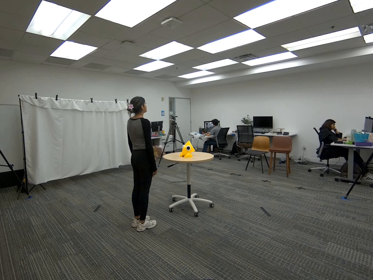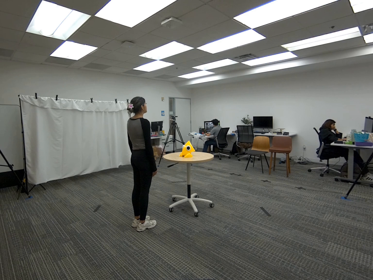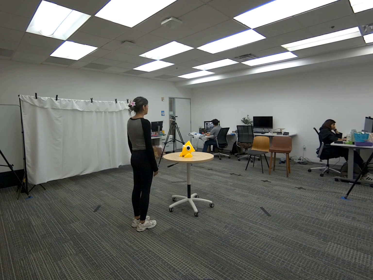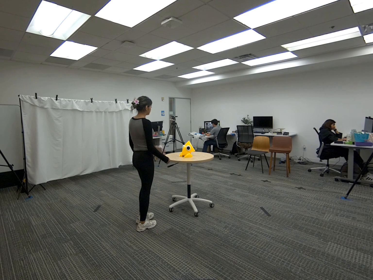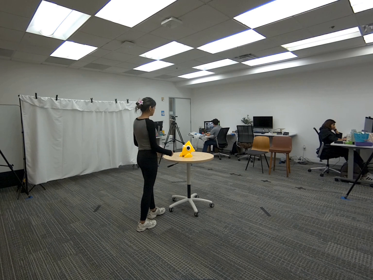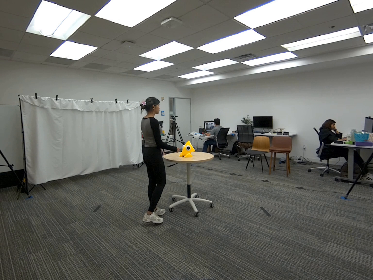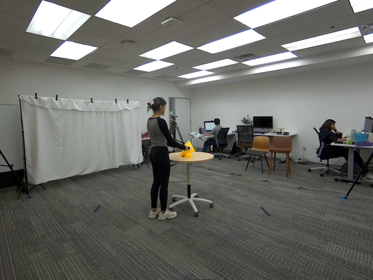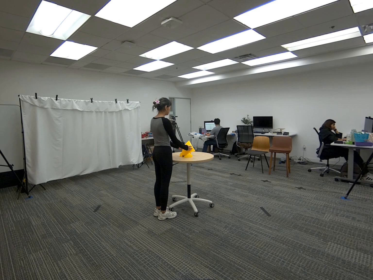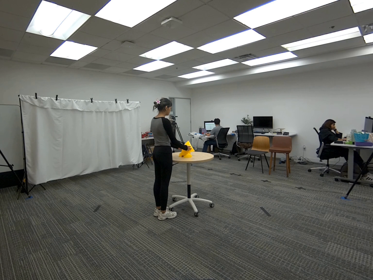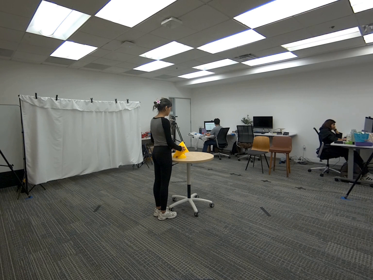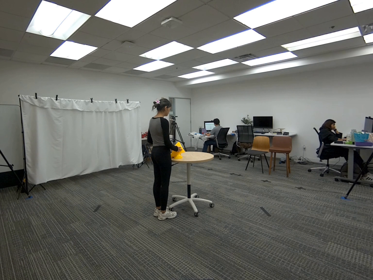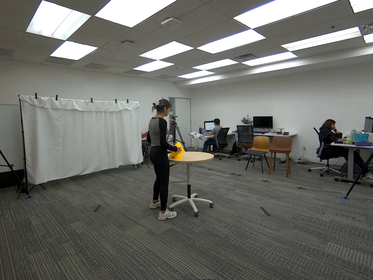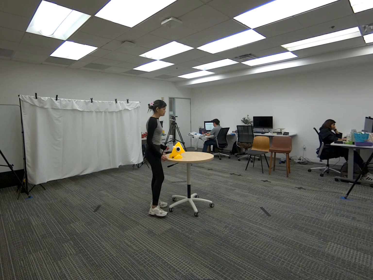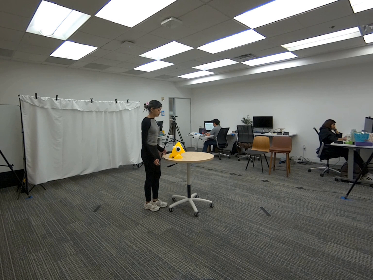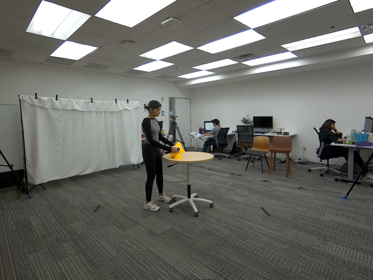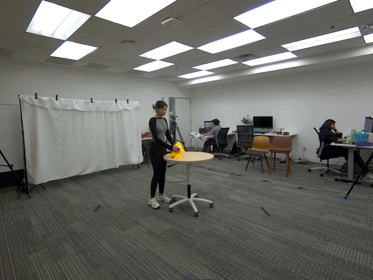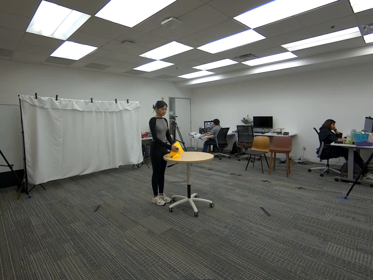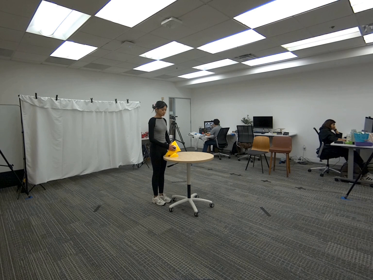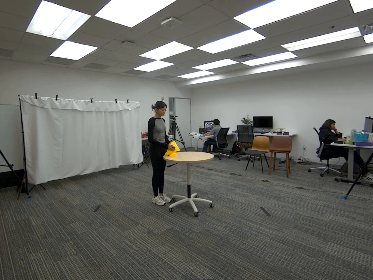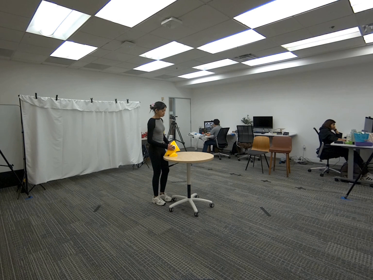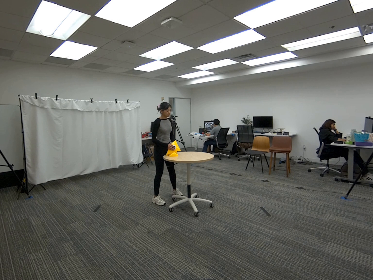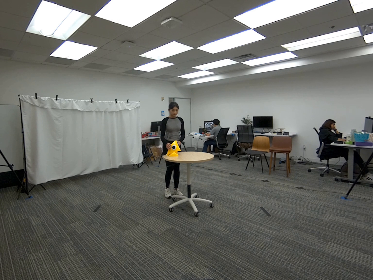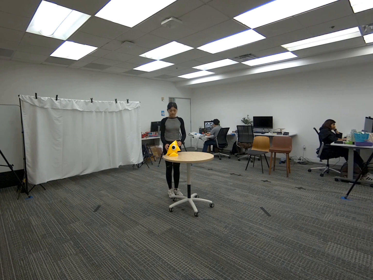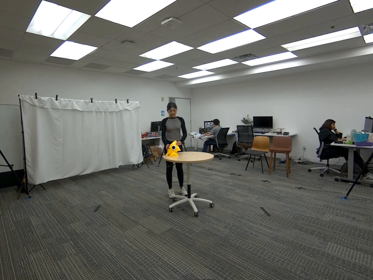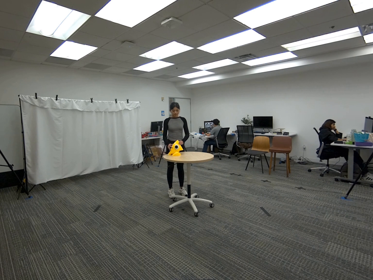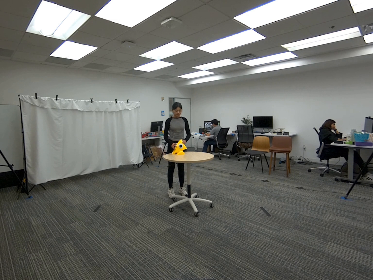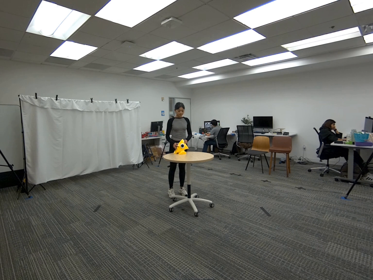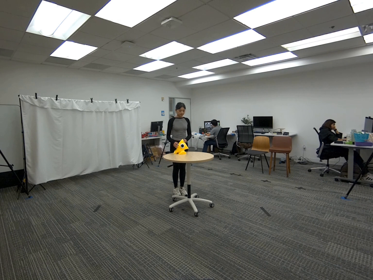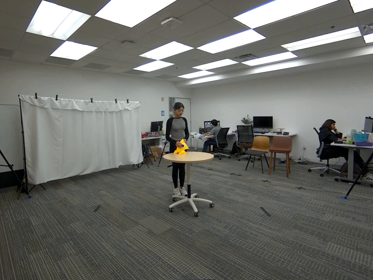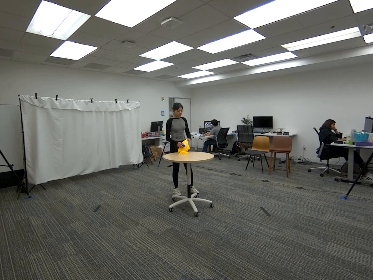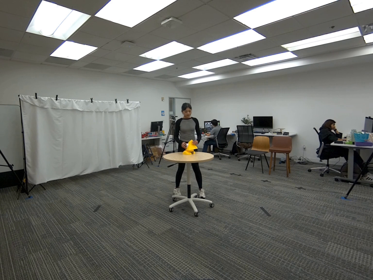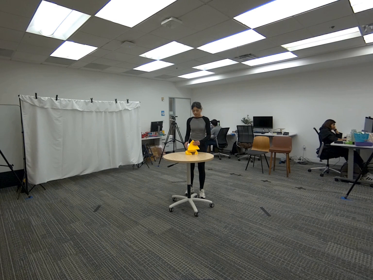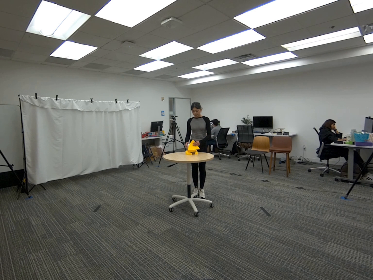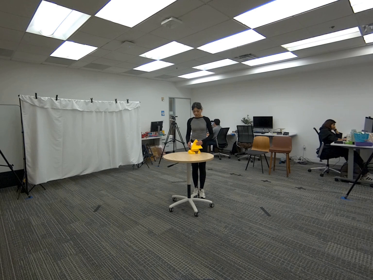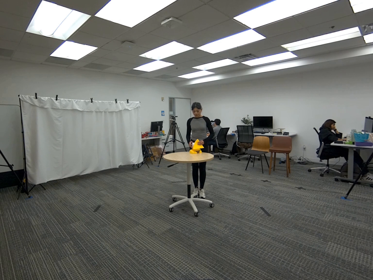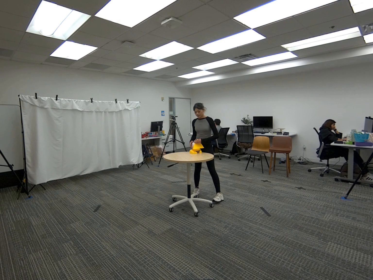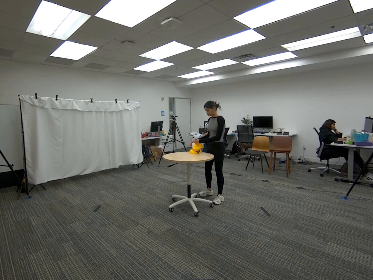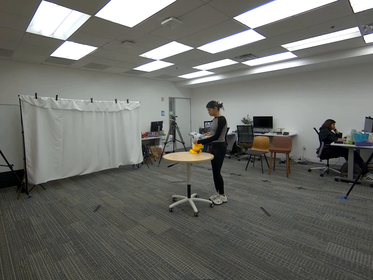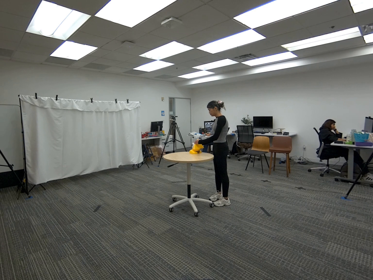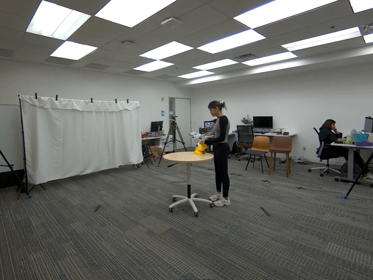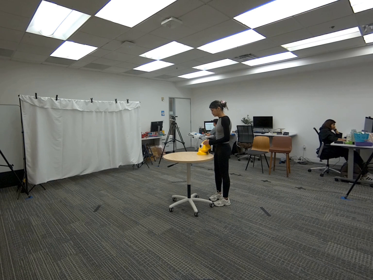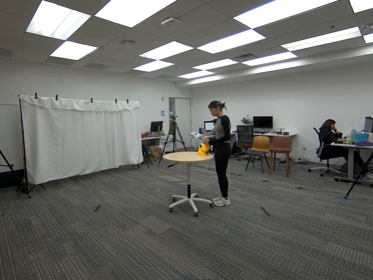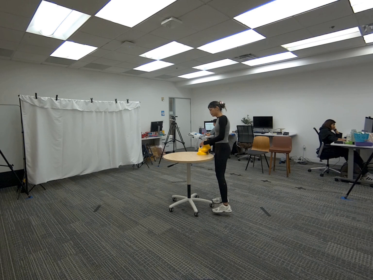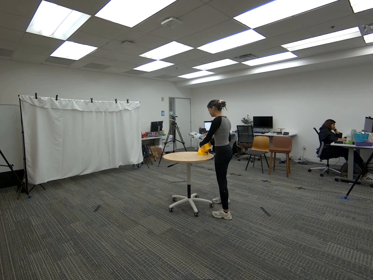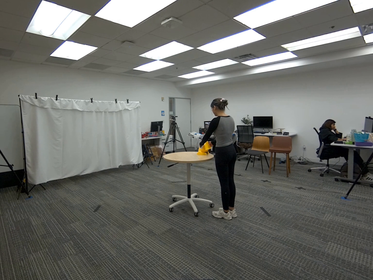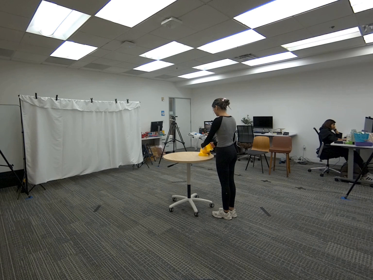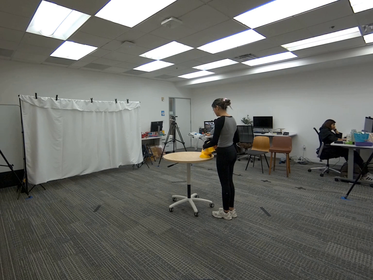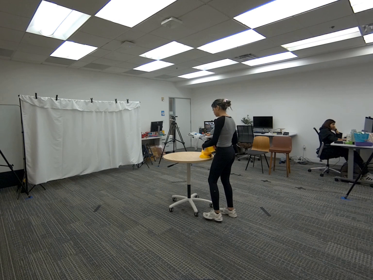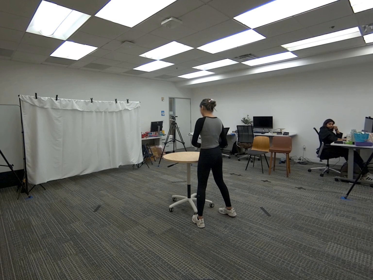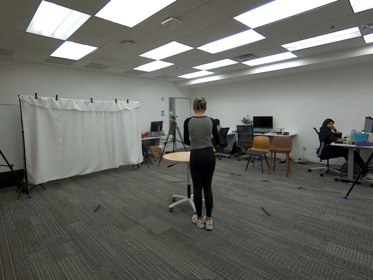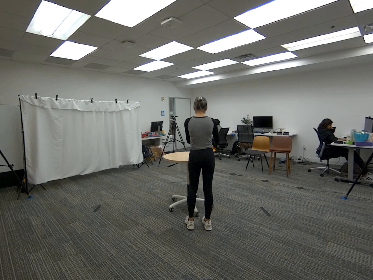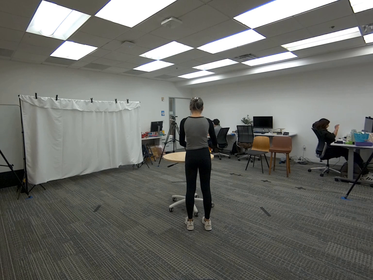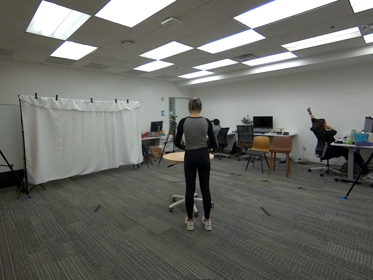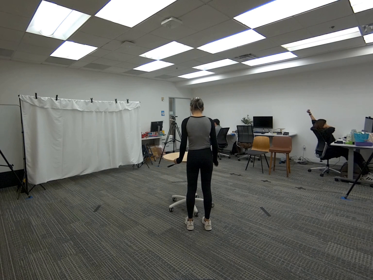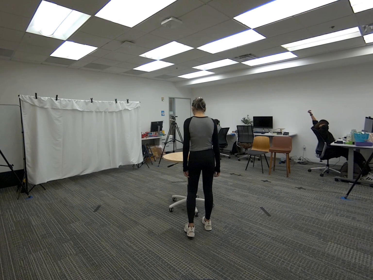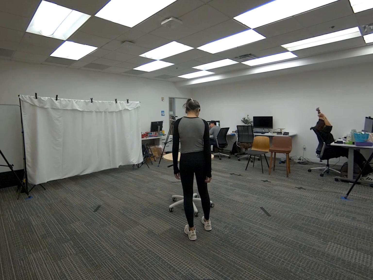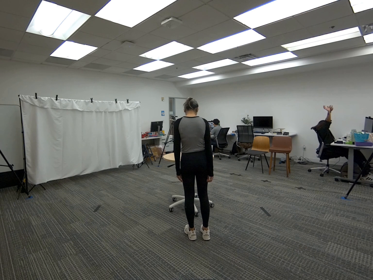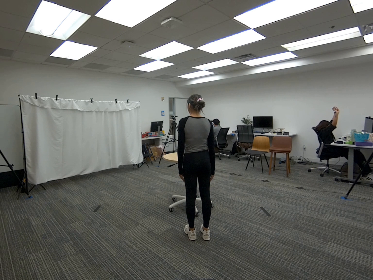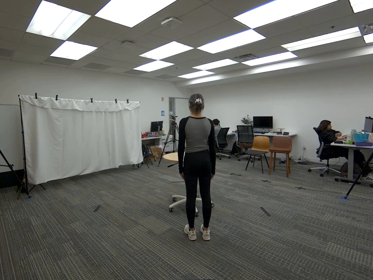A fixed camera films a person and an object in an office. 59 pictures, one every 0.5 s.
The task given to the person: Walk over to the yellow toy on the round table and pull the yellow toy towards you as you walk around the round table. Step away when complete.
